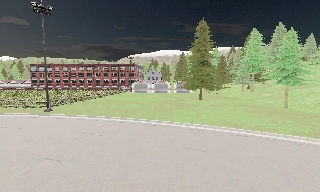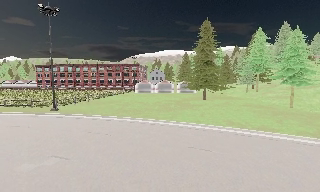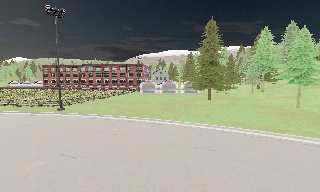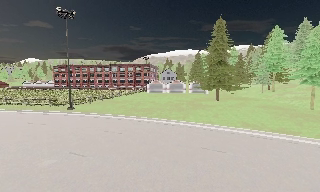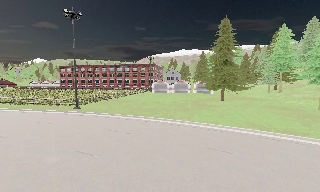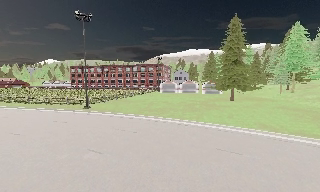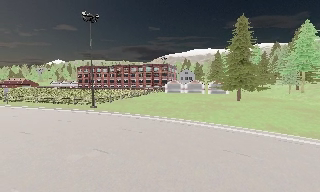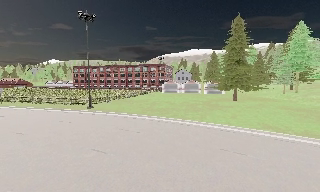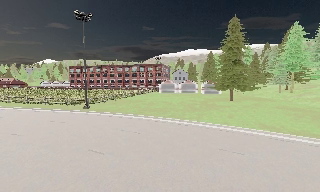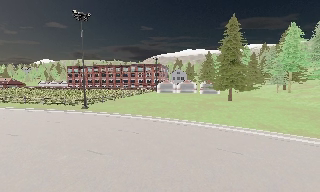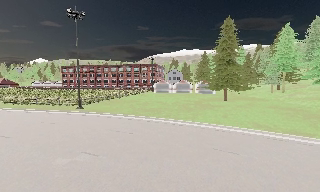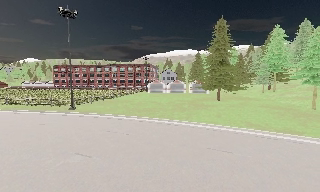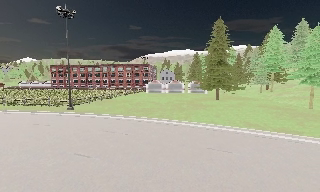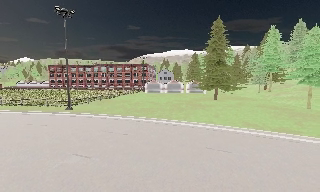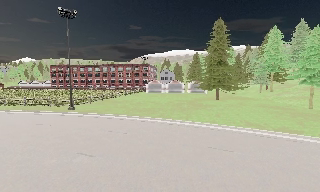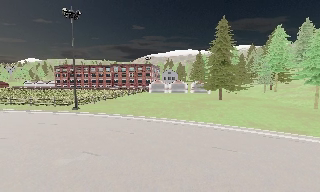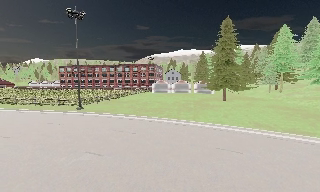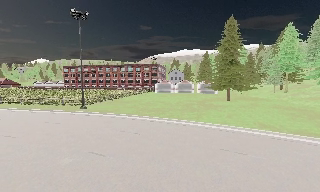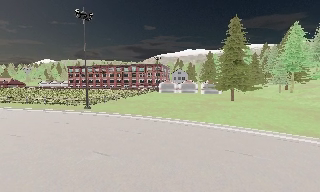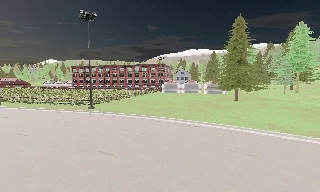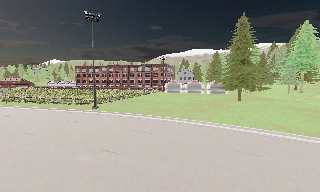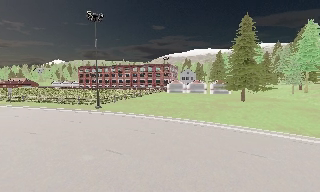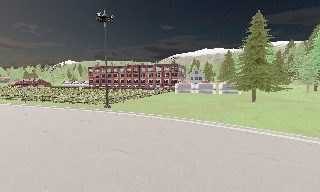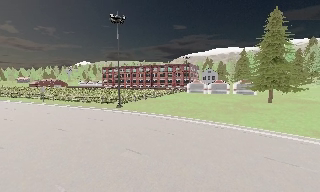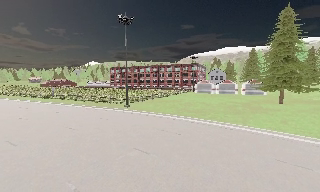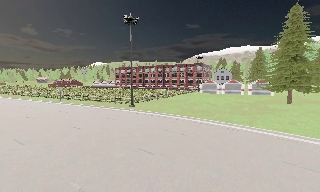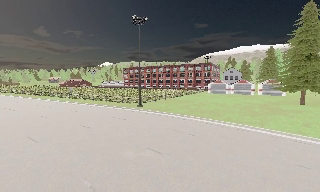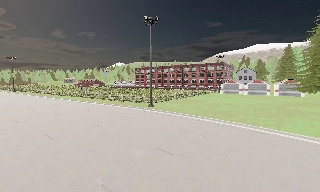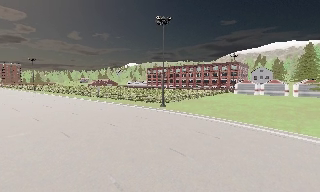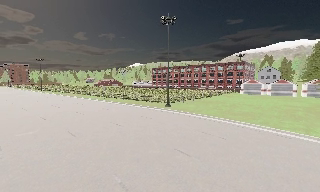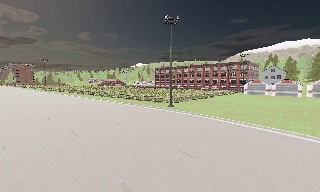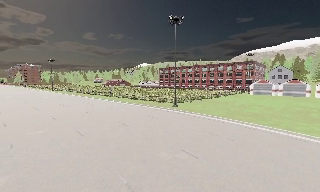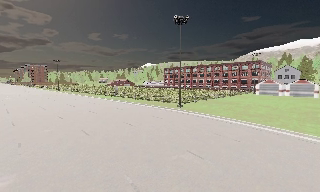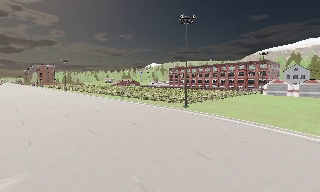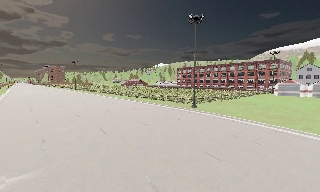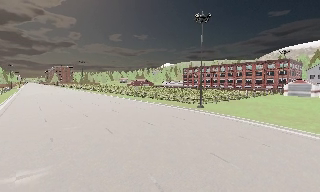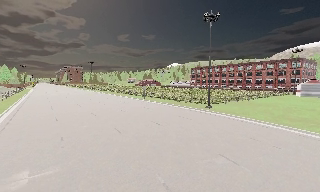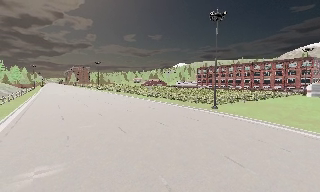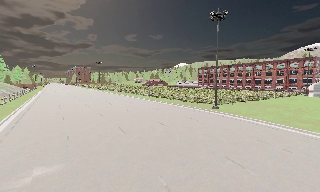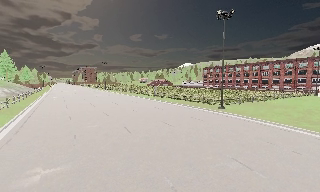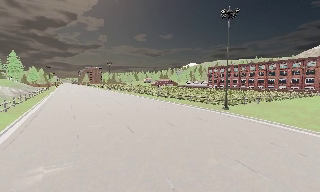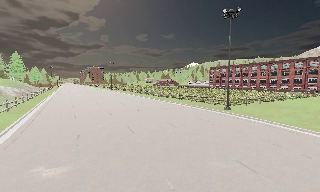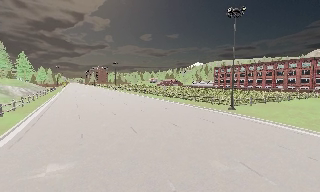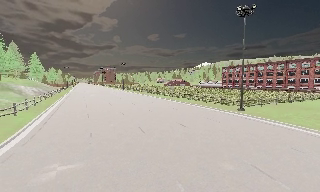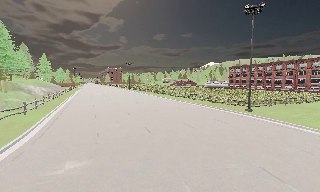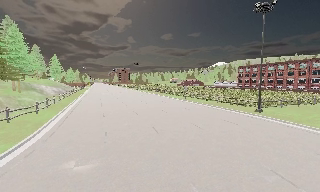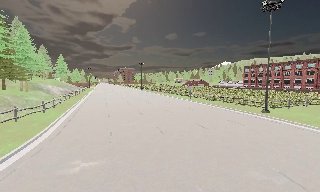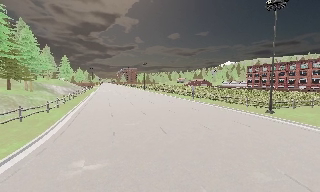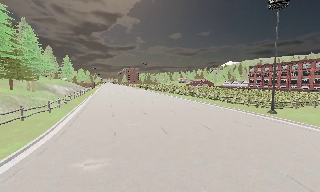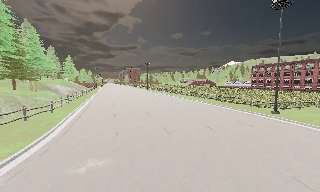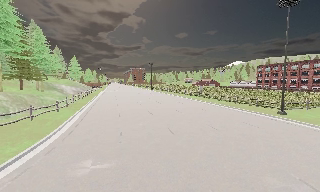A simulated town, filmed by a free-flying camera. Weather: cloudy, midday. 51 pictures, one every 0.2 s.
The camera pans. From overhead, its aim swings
counterclockwise.
The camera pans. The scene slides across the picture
to the right.
0.0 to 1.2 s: The camera pans to its left, which is counterclockwise from overhead, by about 10 degrees.
1.2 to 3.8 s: The camera travels to its left, about 0.5 m.
3.8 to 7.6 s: The camera swings to its left by about 40 degrees, and the scene slides to the right. It travels forward, about 0.5 m.
7.6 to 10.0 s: The scene slides to the right, as the camera pans about 20 degrees to its left. It travels forward, about 0.5 m, so what stands in front looms larger.
The film runs forward here.
